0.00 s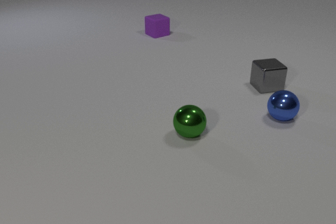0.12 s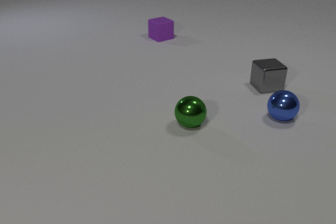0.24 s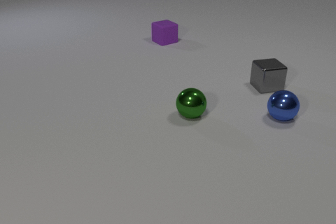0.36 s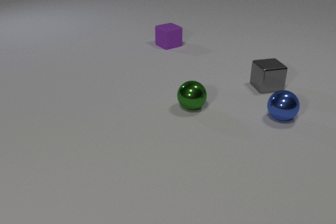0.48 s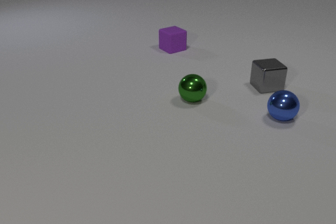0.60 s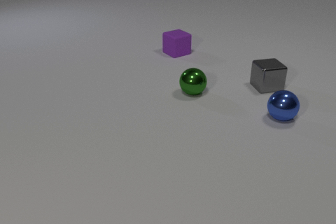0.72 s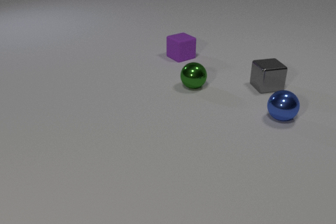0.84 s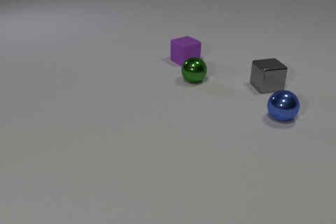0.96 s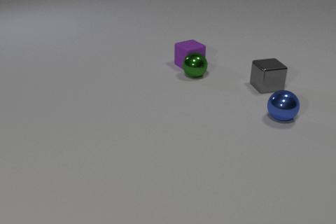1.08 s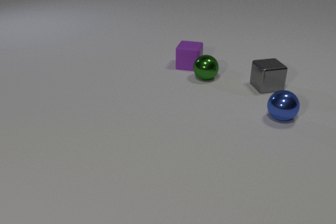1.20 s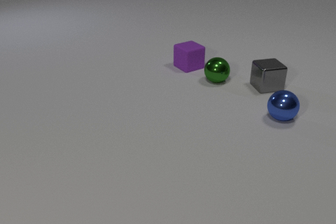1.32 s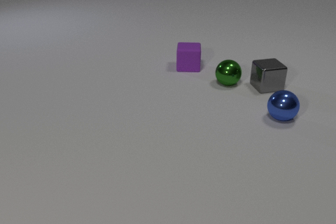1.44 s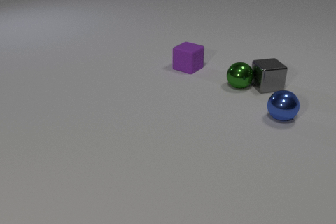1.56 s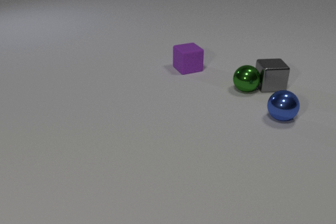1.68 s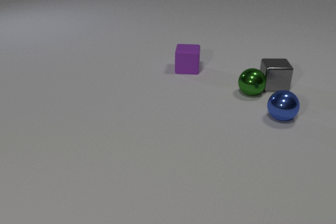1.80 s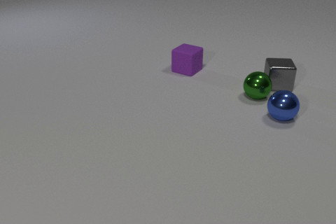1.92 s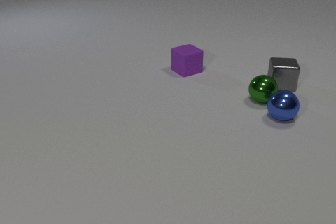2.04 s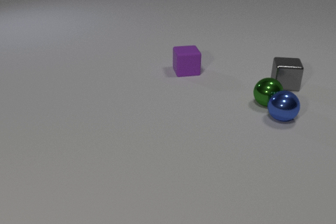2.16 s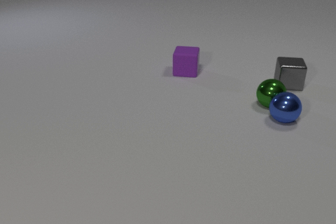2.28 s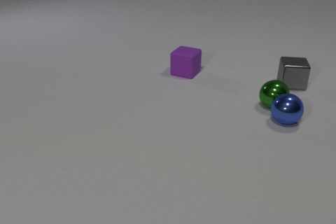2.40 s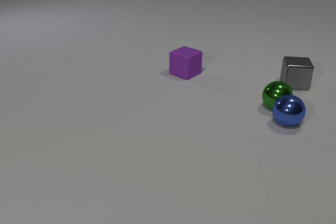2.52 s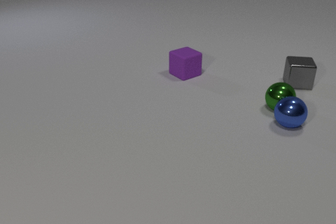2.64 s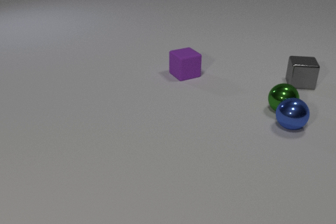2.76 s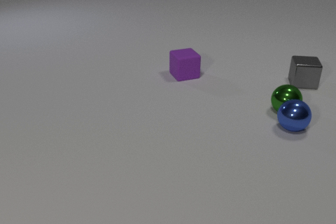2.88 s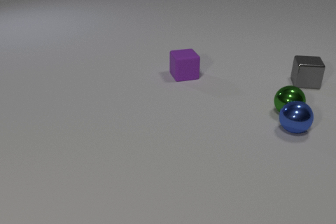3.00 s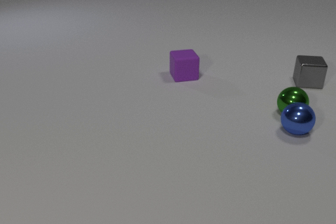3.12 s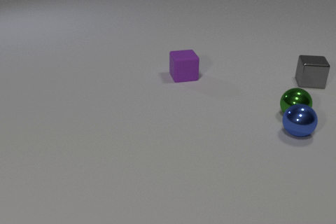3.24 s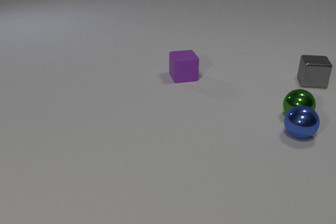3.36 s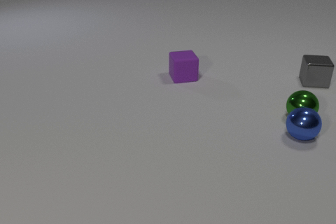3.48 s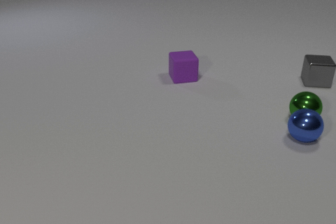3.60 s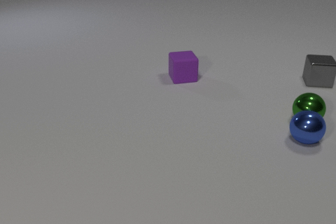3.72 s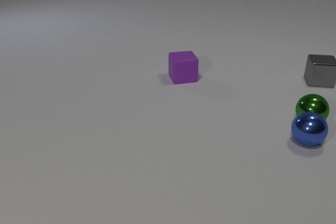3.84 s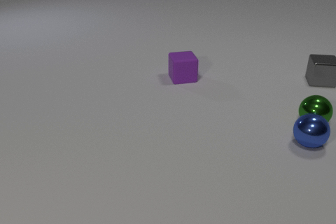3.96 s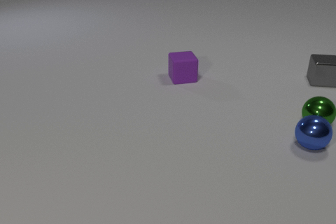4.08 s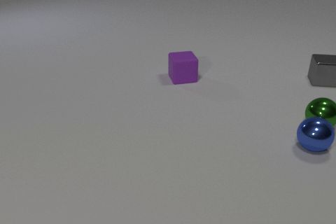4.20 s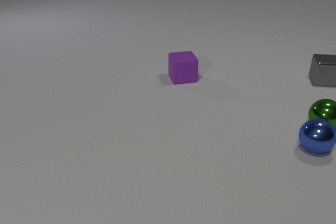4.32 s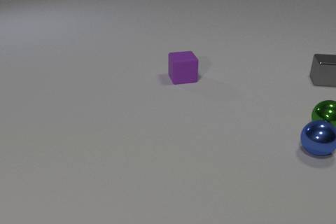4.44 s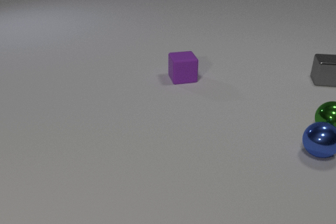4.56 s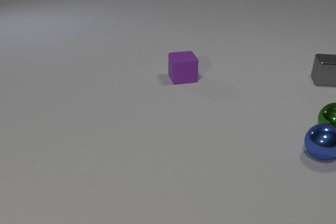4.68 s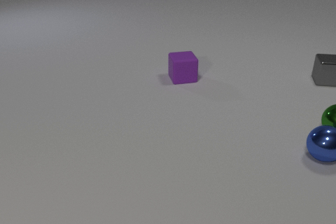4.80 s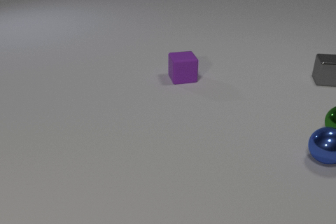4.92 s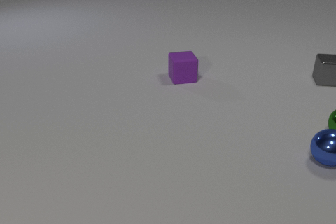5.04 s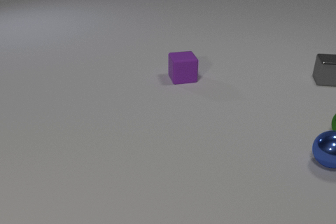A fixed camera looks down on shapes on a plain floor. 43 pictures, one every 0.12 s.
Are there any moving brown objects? no.
How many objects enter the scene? 0.
How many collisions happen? 3.
0.00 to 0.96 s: The purple rubber cube slides toward the camera. The green metal sphere rolls away from the camera. The purple rubber cube and the green metal sphere collide.
0.96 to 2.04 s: The purple rubber cube slides toward the camera. The green metal sphere rolls to the right and toward the camera. The gray metal cube slides to the right and away from the camera, spins clockwise seen from above by about 15 degrees, its near face sliding to the left. The green metal sphere and the gray metal cube collide. The green metal sphere and the blue metal sphere collide.
2.04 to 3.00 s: The purple rubber cube slides toward the camera. The green metal sphere rolls to the right and toward the camera. The gray metal cube slides to the right and away from the camera. The blue metal sphere rolls toward the camera and to the right.
3.00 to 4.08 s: The purple rubber cube slides toward the camera. The green metal sphere rolls to the right and toward the camera. The gray metal cube slides to the right and away from the camera. The blue metal sphere rolls toward the camera and to the right.
4.08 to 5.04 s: The green metal sphere rolls to the right and toward the camera. The gray metal cube moves, and ends about where it began. The blue metal sphere rolls toward the camera and to the right.
